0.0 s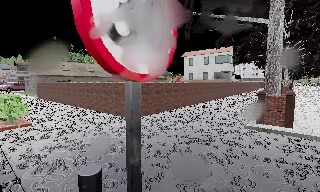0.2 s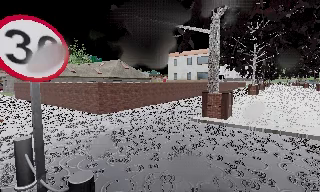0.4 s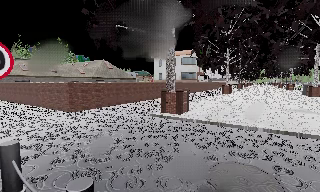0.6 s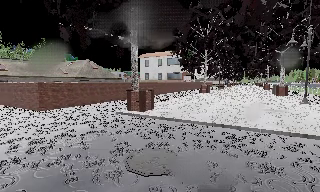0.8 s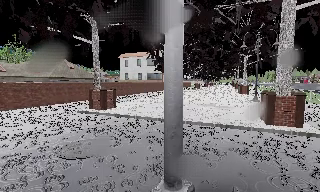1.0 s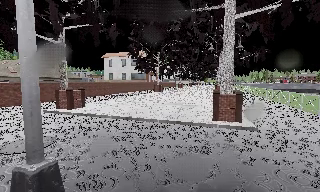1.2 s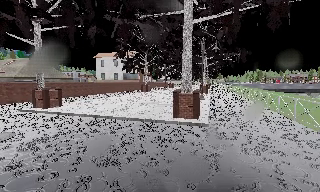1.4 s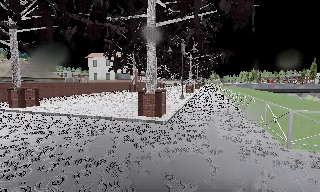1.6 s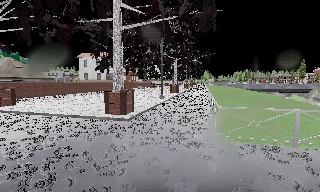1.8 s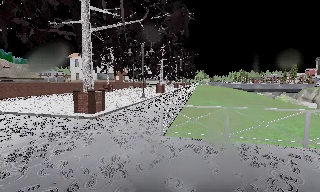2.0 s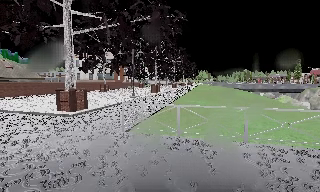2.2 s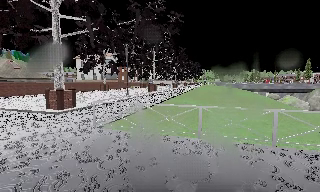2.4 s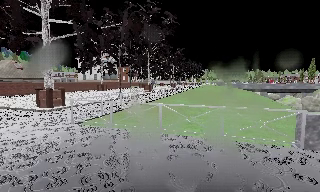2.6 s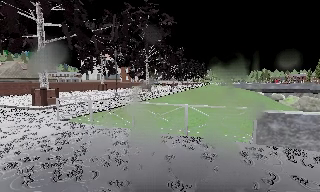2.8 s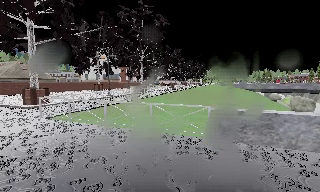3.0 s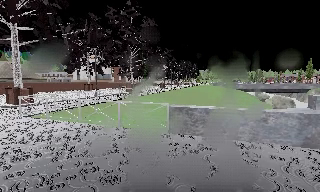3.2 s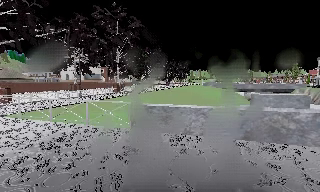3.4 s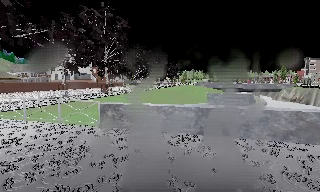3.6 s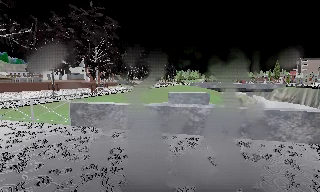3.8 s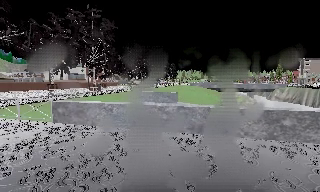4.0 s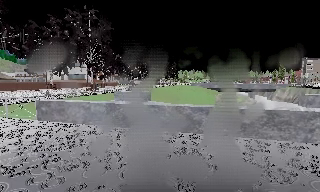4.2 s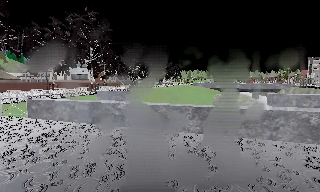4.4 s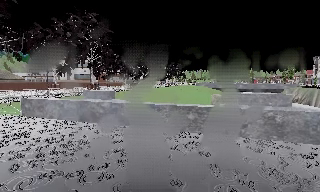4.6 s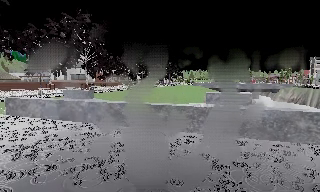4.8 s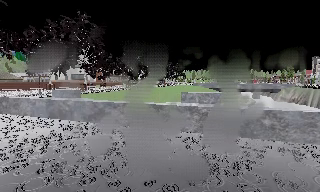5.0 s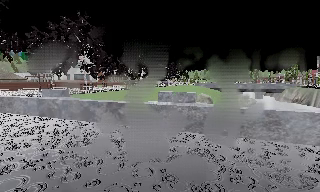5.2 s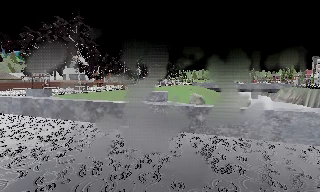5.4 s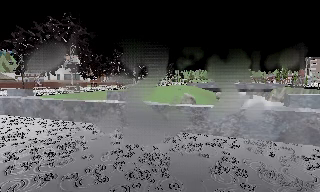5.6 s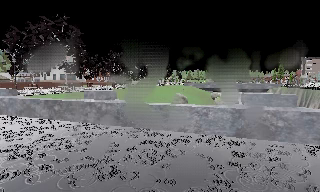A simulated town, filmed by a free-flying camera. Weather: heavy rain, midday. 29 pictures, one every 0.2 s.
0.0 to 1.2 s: The scene slides to the left, as the camera pans about 20 degrees to its right. It travels to its right and backward, about 8 m, so close, fixed things drift to the left.
1.2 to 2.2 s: The camera travels to its right, about 6 m, so close, fixed things drift to the left.
2.2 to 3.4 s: The camera travels to its right and backward, about 6 m, so close, fixed things drift to the left.
3.4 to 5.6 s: The camera travels to its right, about 9 m, so close, fixed things drift to the left.
The film runs backward here.
